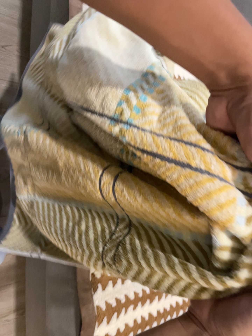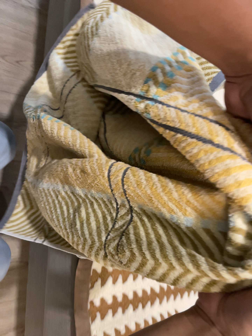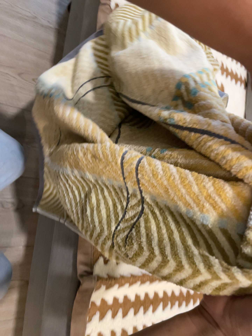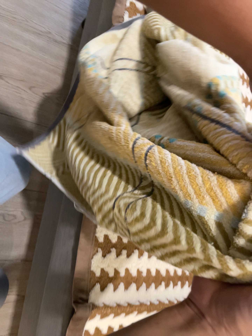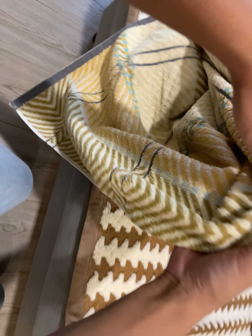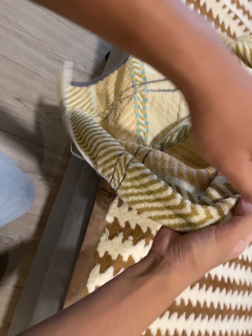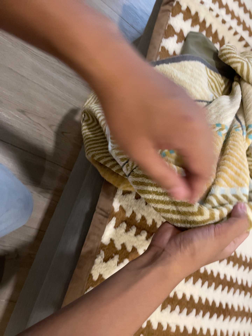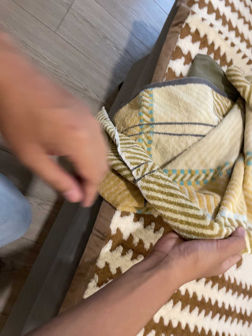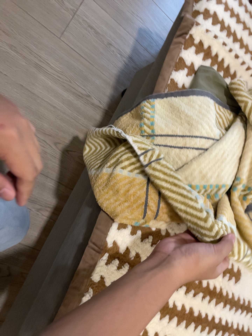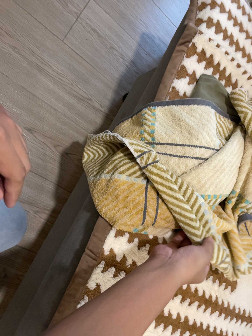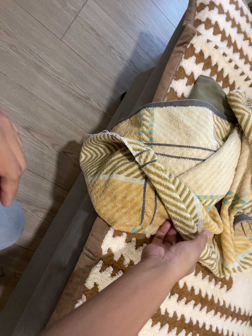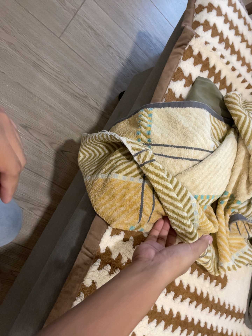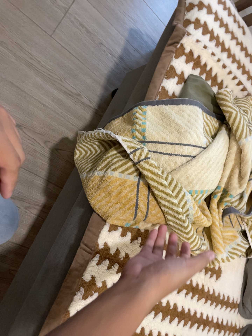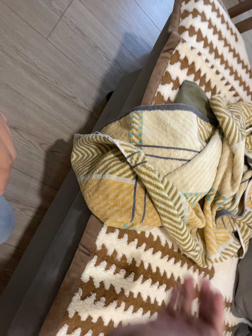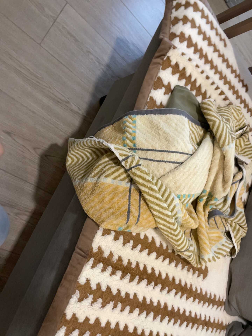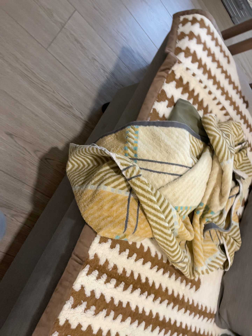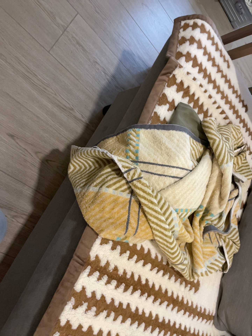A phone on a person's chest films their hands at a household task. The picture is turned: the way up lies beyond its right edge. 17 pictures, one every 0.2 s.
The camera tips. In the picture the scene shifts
downward.
The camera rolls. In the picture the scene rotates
clockwise.
0.0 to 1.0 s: The camera travels toward the top of its view and forward, about 14 cm, so close, fixed things drift downward. Its aim tips toward the top of its view by about 10 degrees, and the scene shifts downward. It rolls about its line of sight by about 15 degrees, and the scene rotates clockwise.
1.0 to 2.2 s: The camera travels toward the top of its view, about 8 cm, so close, fixed things drift downward. It rolls about its line of sight by about 10 degrees, and the scene rotates clockwise.
2.2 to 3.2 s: The camera travels backward, about 6 cm, so what stands in front gets smaller.
The film runs backward here.
